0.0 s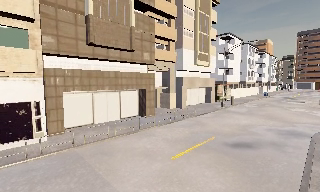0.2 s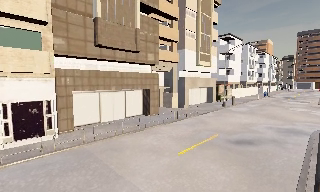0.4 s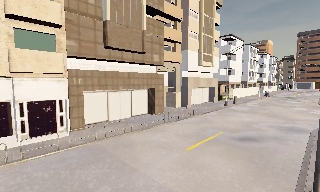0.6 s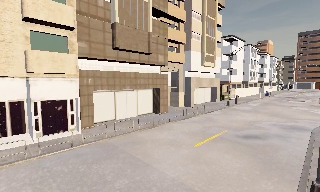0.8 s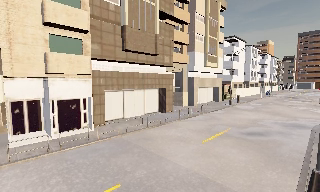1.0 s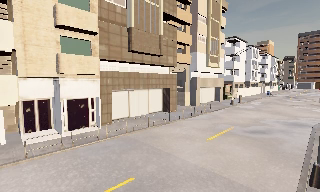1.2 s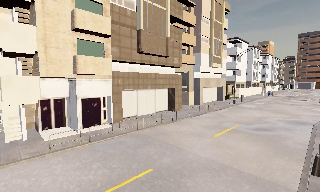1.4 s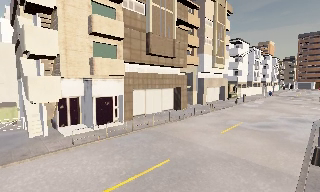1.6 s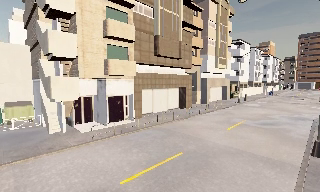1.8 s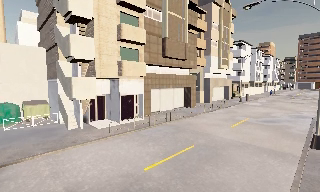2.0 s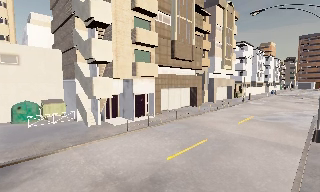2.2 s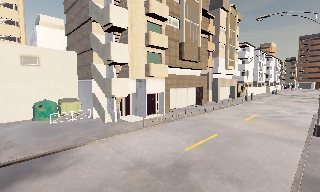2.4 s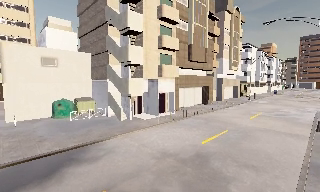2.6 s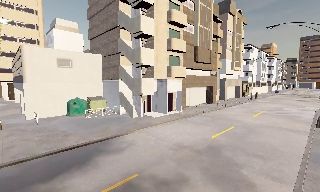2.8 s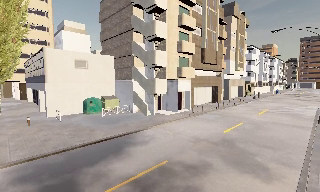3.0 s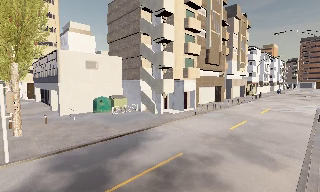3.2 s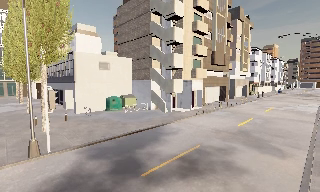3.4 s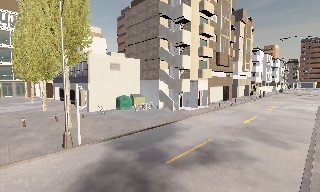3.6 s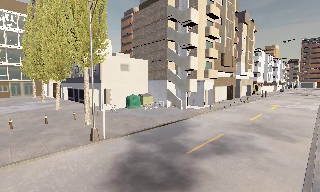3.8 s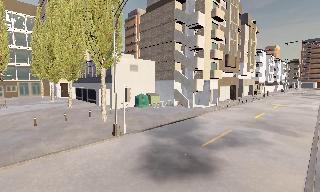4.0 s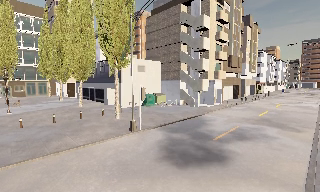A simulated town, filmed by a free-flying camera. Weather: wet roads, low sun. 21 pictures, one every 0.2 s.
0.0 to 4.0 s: The camera travels to its left and backward, about 20 m, so close, fixed things drift to the right. It gains speed.
The film runs backward here.
